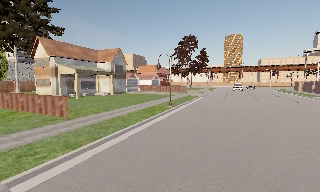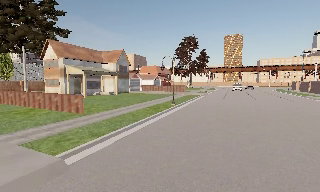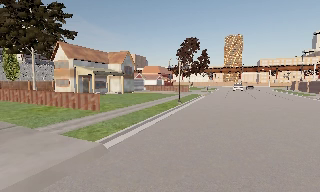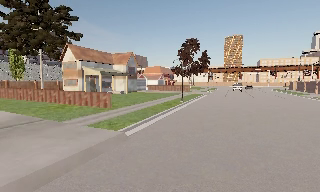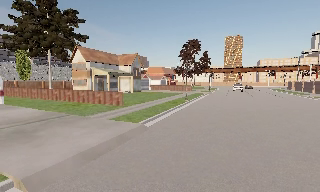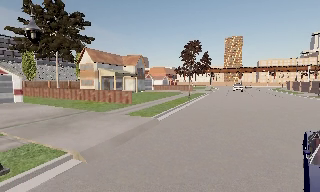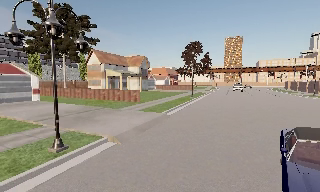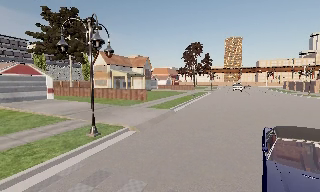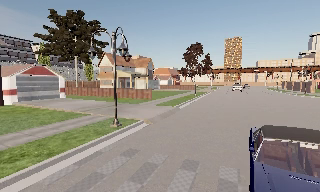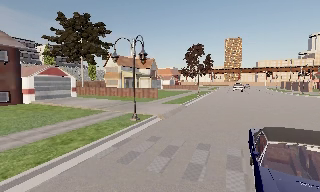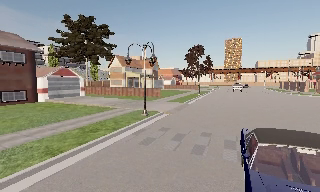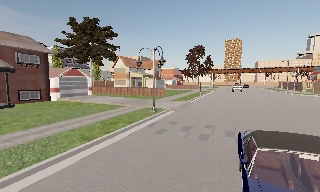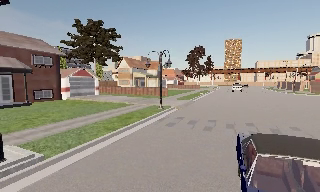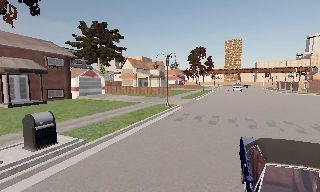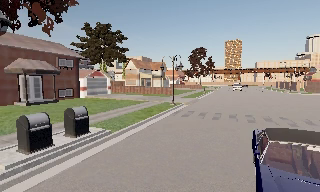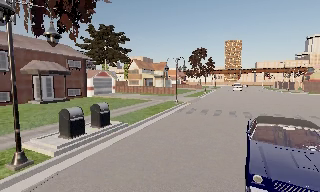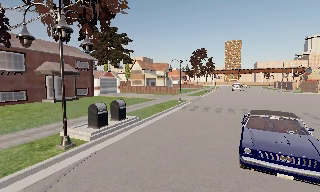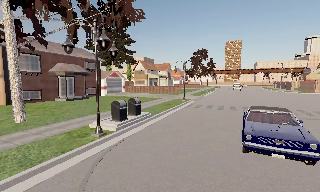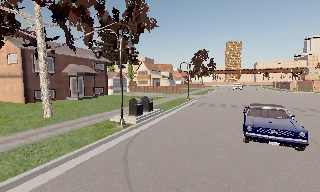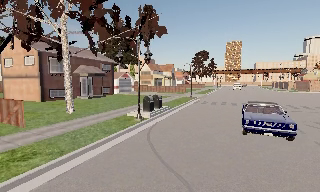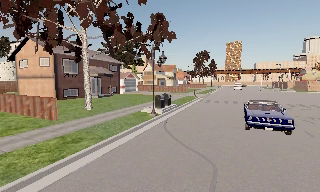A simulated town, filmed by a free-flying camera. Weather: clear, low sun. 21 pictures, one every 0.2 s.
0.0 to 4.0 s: The camera travels backward and to its left, about 30 m, so what stands in front gets smaller.
The film runs forward here.
